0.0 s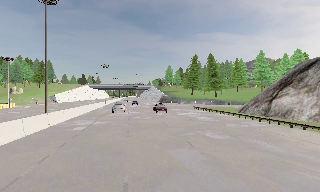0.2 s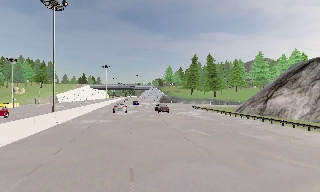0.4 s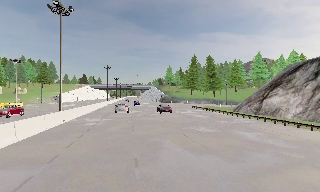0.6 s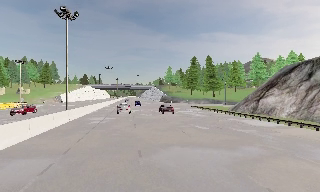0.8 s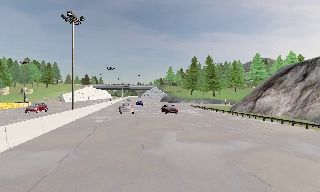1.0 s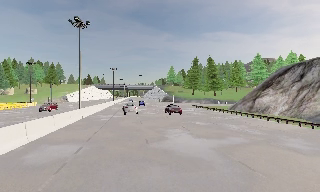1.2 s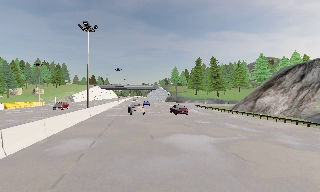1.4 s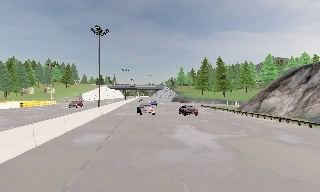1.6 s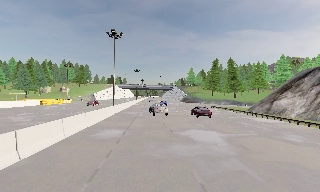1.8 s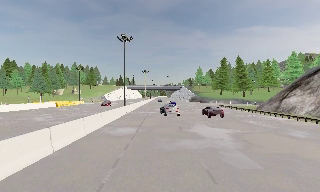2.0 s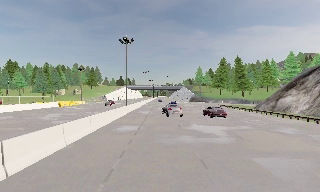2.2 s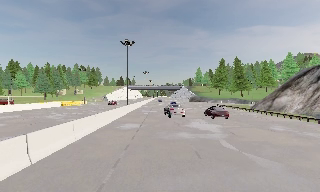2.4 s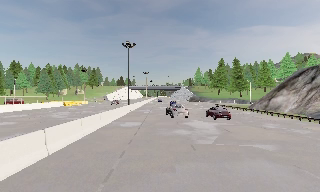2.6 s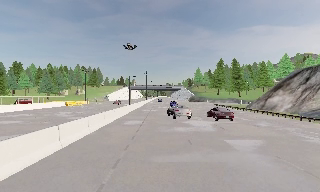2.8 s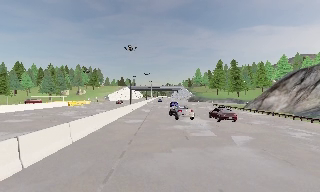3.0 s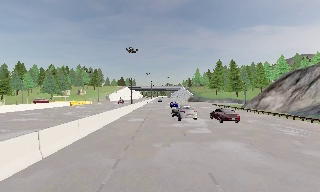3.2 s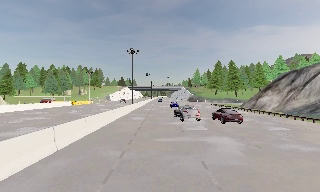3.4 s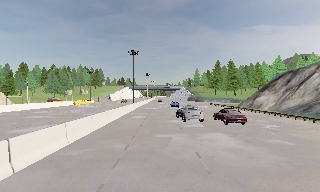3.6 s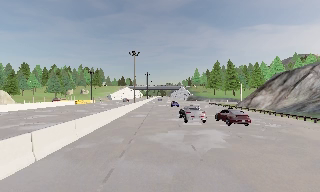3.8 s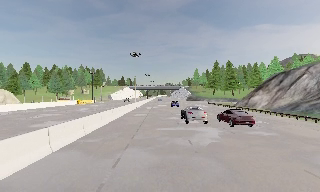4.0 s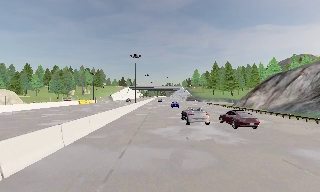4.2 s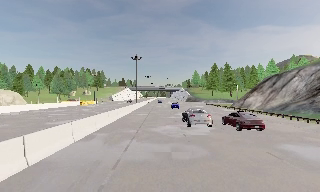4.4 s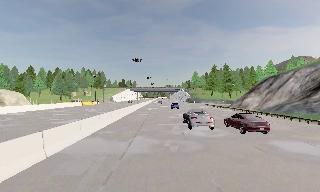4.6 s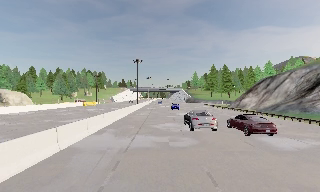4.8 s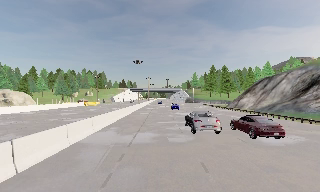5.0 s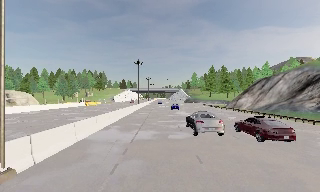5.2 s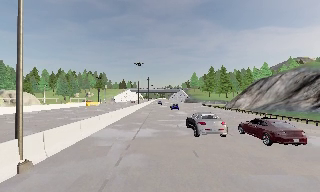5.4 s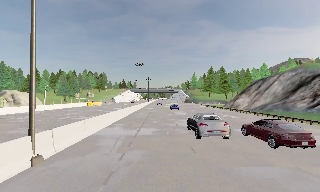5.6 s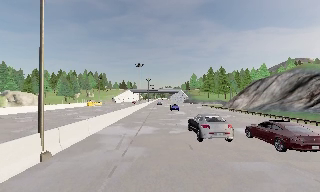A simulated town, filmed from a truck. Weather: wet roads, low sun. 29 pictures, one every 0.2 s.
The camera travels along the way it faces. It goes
backward.
0.0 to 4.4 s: The camera swings to its left by about 10 degrees, and the scene slides to the right. It travels backward, about 20 m, so what stands in front gets smaller.
4.4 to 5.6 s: The camera travels backward, about 4.5 m, so what stands in front gets smaller. It loses speed.
The film runs backward here.
